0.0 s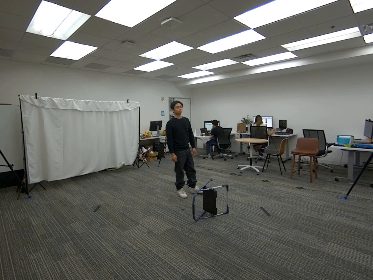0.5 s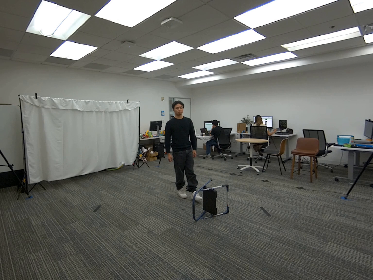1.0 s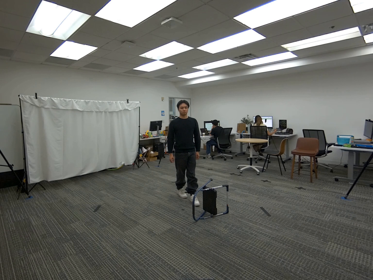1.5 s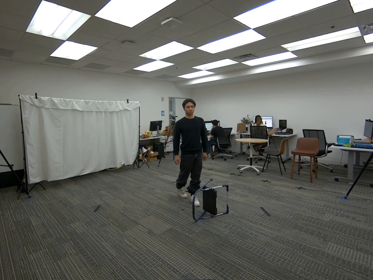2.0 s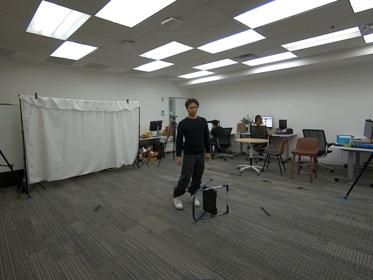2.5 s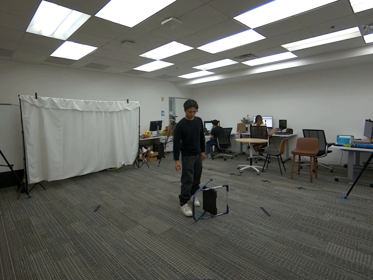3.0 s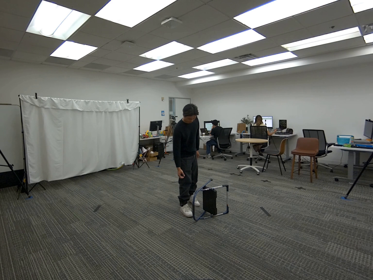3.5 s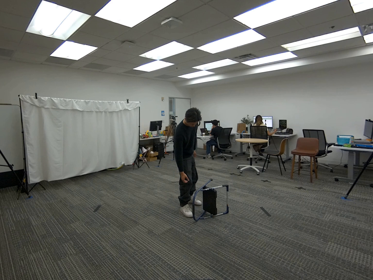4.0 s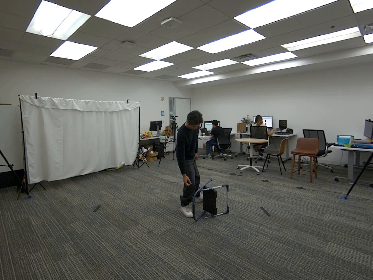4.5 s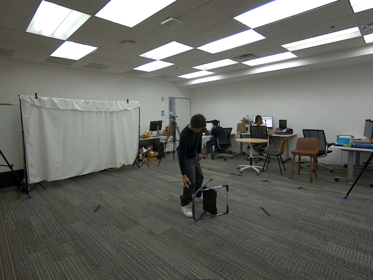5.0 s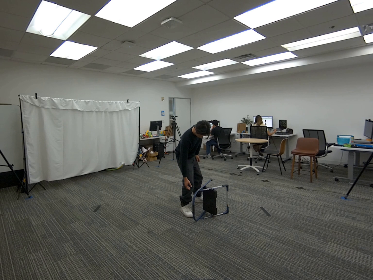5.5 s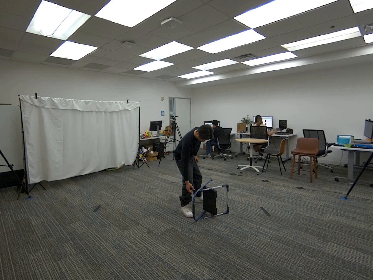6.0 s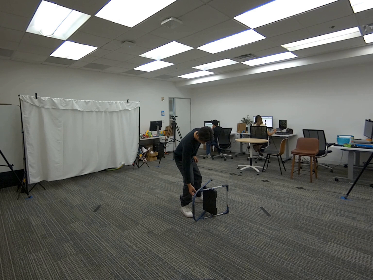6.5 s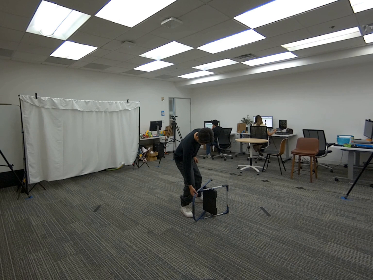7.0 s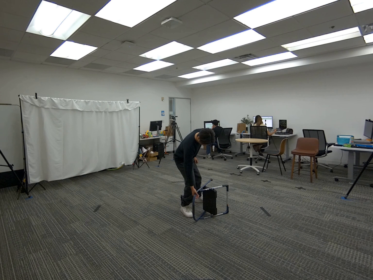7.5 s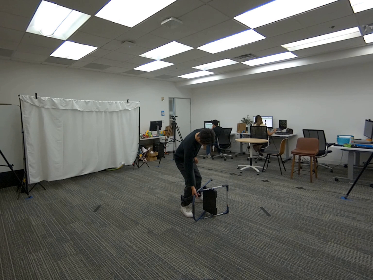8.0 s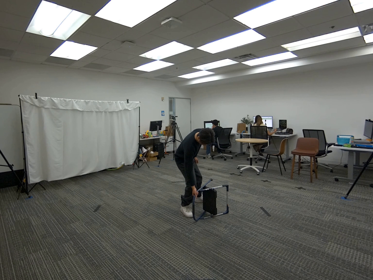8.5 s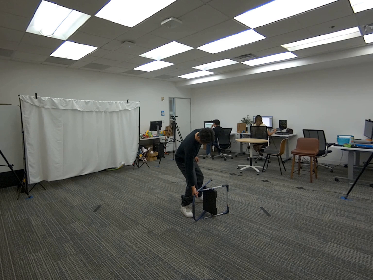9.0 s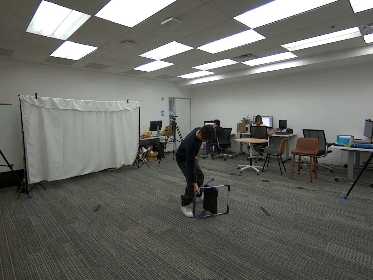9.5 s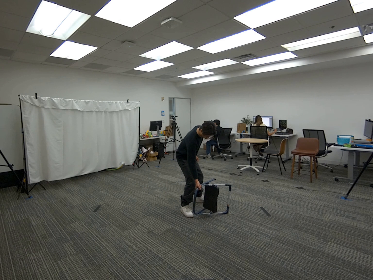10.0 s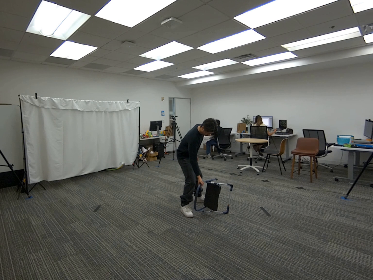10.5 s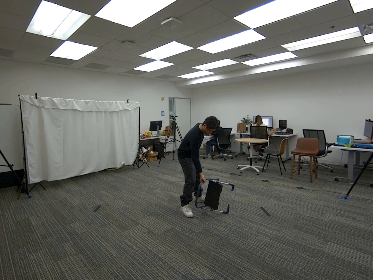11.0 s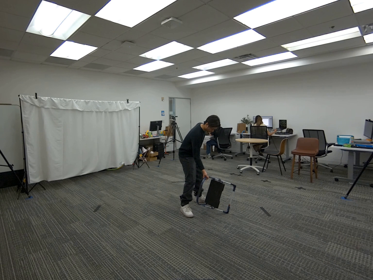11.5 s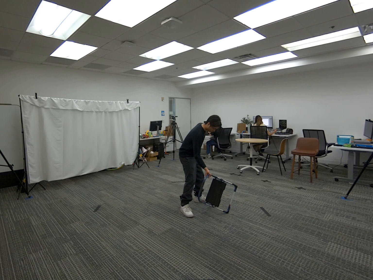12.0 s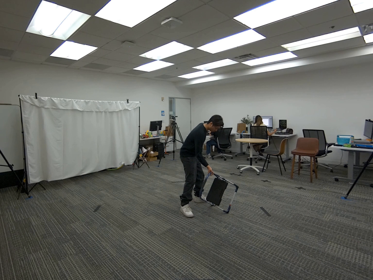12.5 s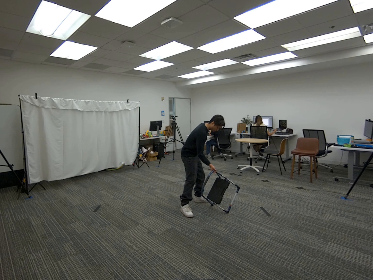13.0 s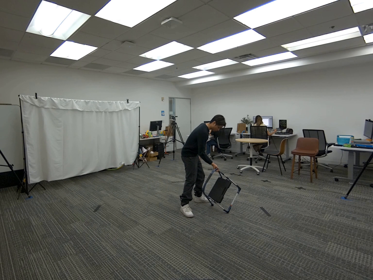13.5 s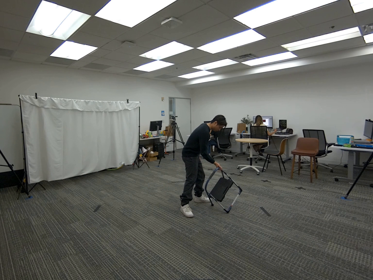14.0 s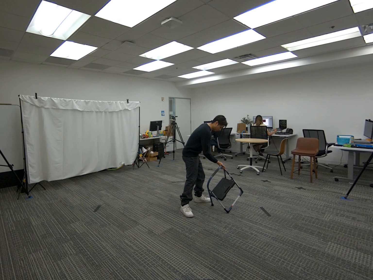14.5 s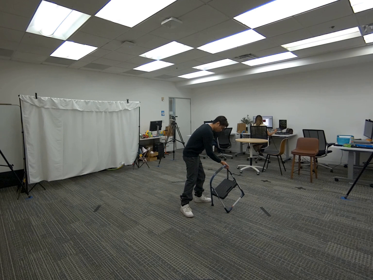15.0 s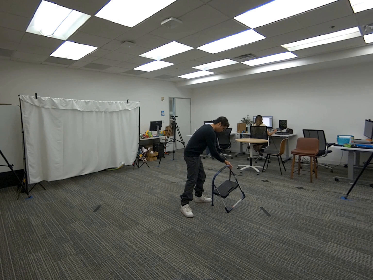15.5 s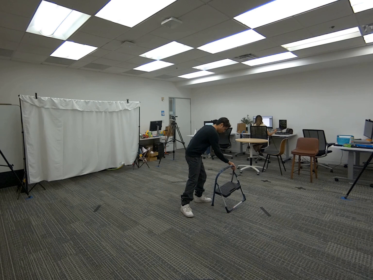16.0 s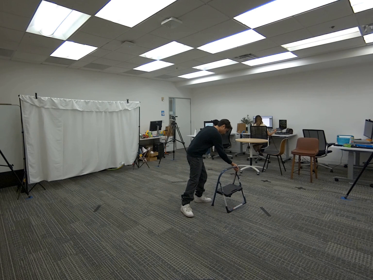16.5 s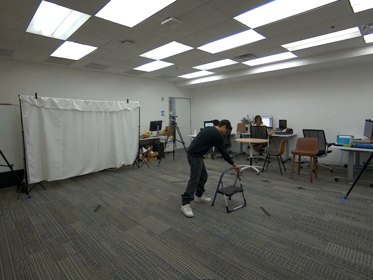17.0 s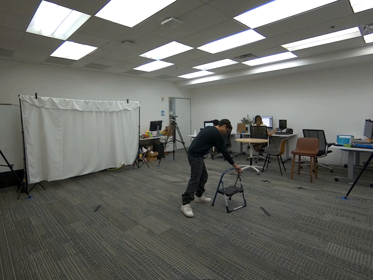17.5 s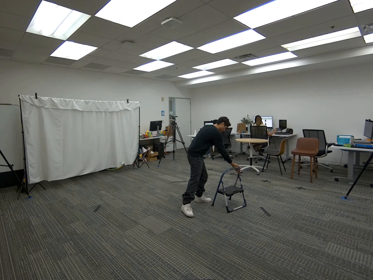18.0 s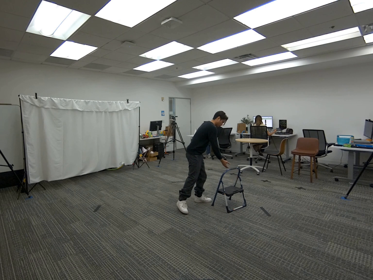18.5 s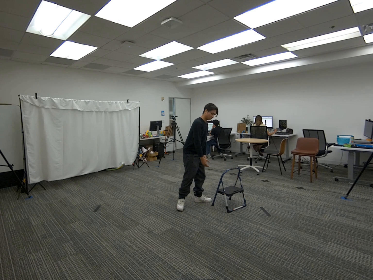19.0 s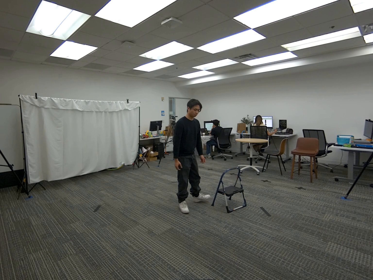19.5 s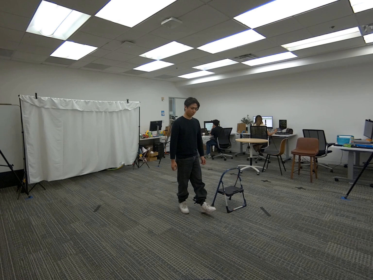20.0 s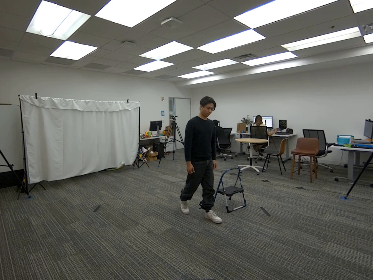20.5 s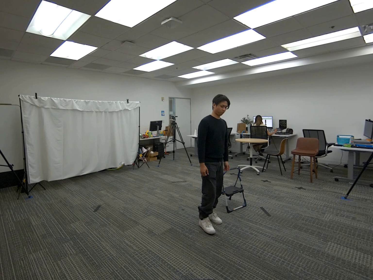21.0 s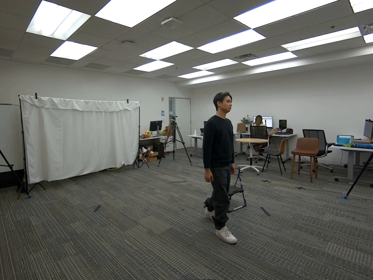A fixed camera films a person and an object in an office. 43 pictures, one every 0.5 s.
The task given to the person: Walk over to the step ladder laying on its side. Flip the step ladder with your right hand, so that it's standing upright.
